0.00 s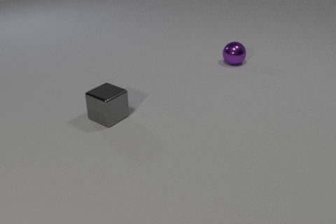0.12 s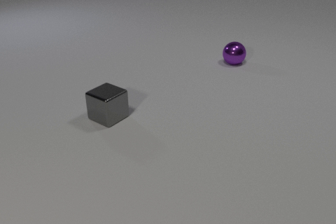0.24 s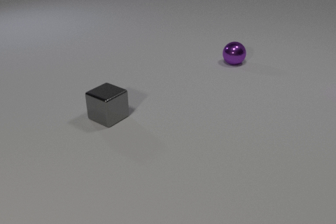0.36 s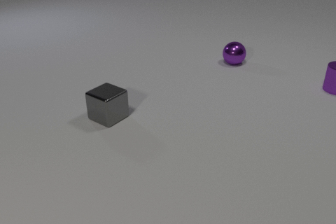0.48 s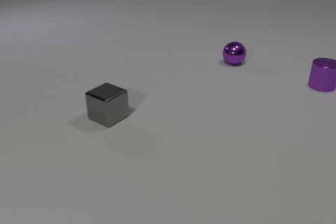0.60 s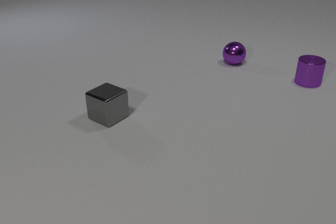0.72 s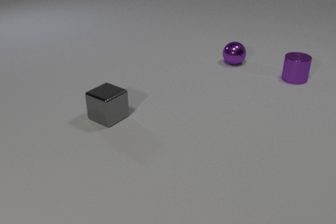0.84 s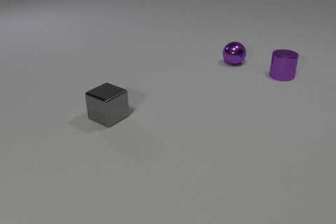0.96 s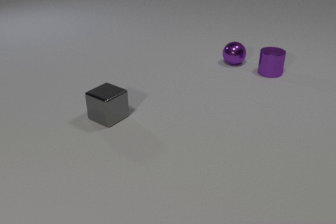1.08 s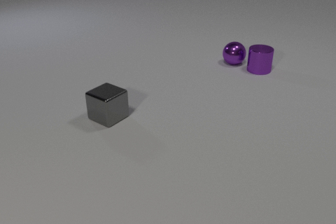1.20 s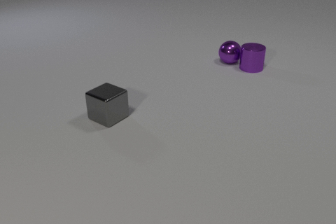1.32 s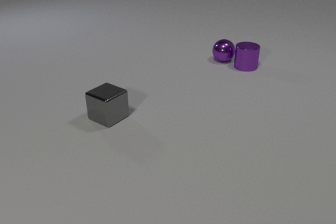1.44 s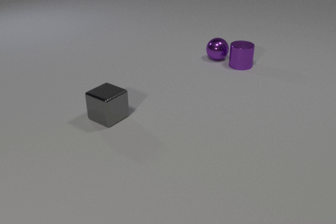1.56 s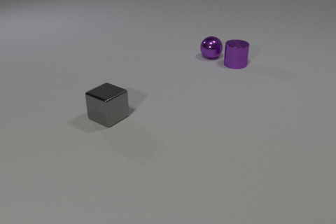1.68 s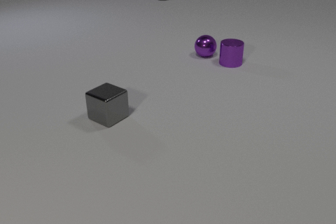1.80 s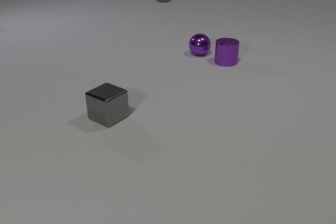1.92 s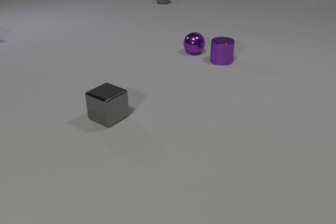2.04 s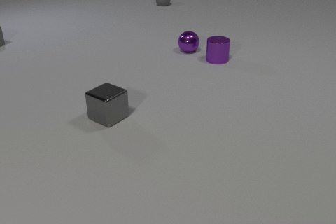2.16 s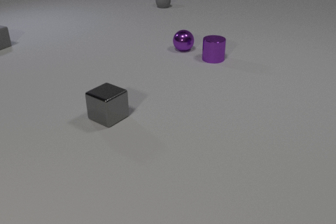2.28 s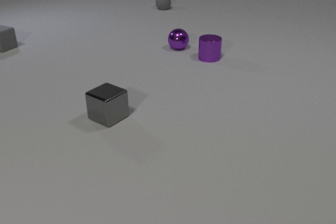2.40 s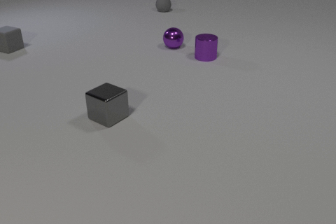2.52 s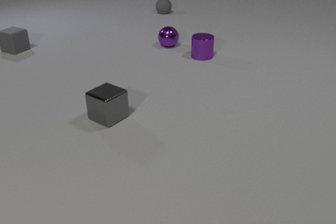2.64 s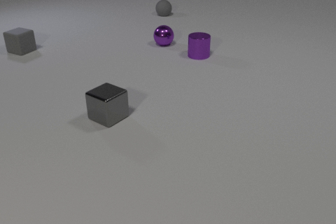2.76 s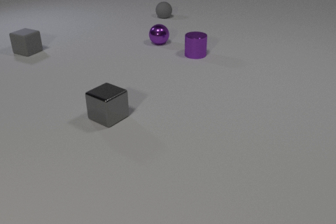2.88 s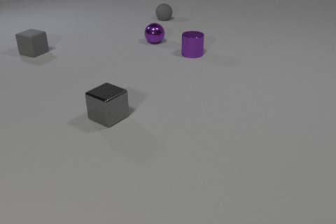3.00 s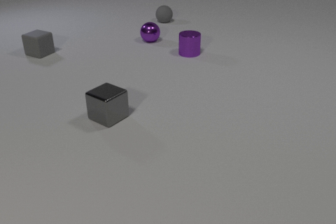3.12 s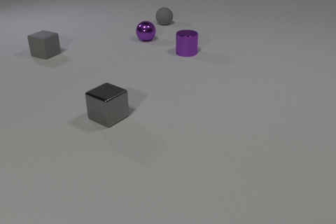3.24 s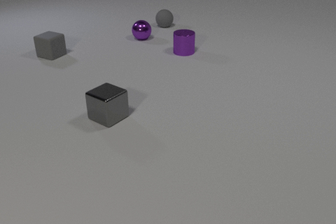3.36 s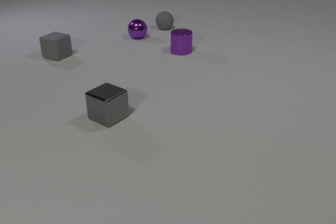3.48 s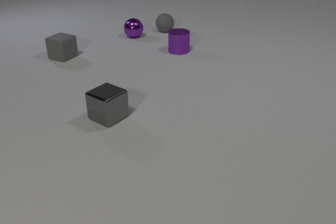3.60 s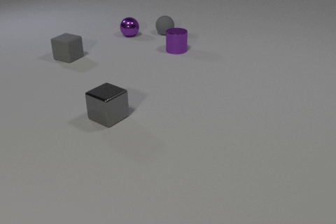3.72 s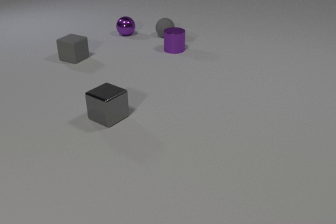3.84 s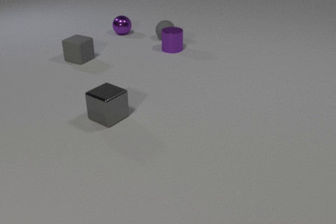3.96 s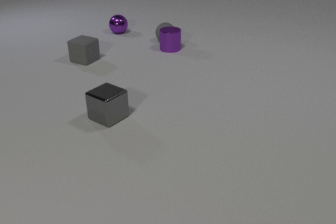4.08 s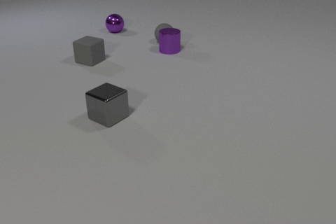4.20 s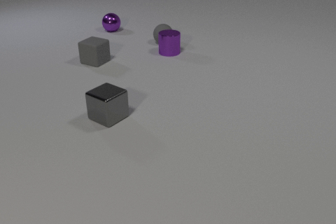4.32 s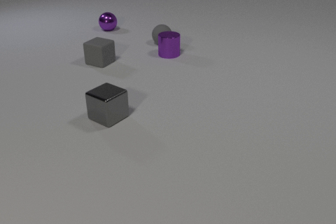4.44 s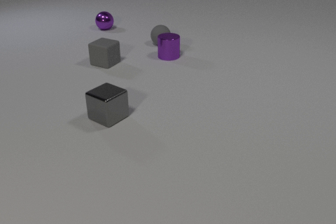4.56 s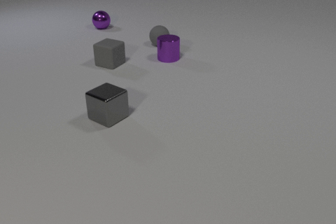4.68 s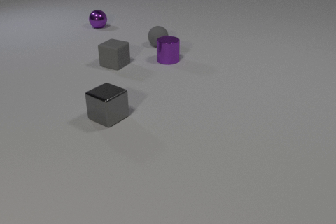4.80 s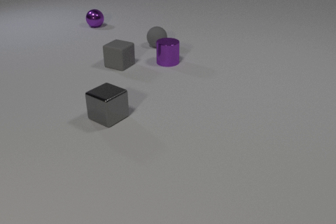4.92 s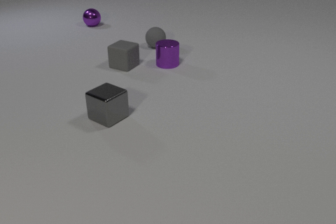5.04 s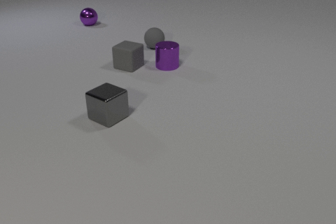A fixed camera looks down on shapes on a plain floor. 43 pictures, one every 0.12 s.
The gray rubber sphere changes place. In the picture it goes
toward the camera.
The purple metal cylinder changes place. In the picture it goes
to the left.
0.00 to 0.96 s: The purple metal cylinder comes in at the right edge, slides to the left.
0.96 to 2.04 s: The purple metal cylinder slides to the left and away from the camera. The purple metal sphere rolls to the left and away from the camera. The gray rubber sphere comes in at the top edge, rolls toward the camera. The gray rubber cube comes in at the left edge. The purple metal cylinder and the purple metal sphere collide.
2.04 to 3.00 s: The purple metal cylinder slides to the left and away from the camera. The purple metal sphere rolls to the left and away from the camera. The gray rubber sphere rolls toward the camera. The gray rubber cube slides to the right and toward the camera.
3.00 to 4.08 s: The purple metal cylinder slides to the left. The purple metal sphere rolls to the left and away from the camera. The gray rubber sphere rolls toward the camera. The gray rubber cube slides to the right and toward the camera. The purple metal cylinder and the gray rubber sphere collide.
4.08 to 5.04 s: The purple metal cylinder slides toward the camera. The purple metal sphere rolls away from the camera and to the left. The gray rubber sphere rolls toward the camera and to the left. The gray rubber cube slides to the right and toward the camera.
What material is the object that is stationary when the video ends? metal.
Are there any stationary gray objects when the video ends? yes.
How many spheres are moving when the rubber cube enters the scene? 2.
